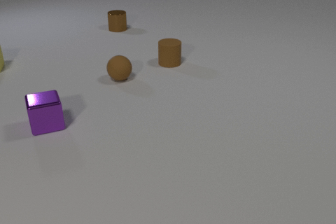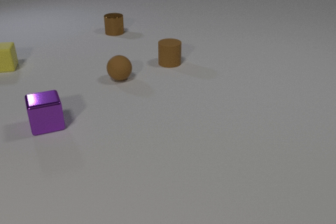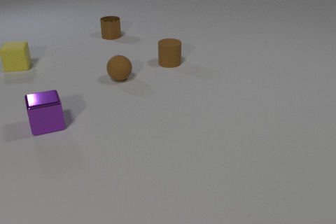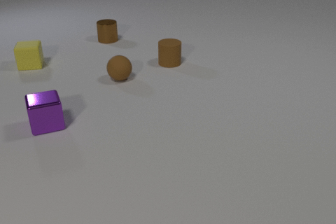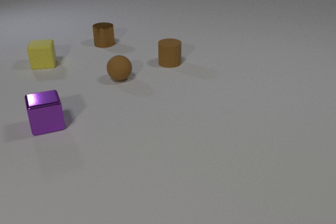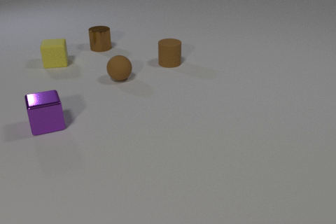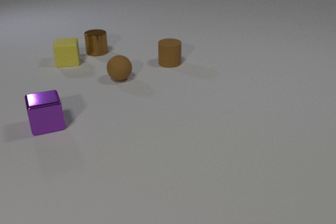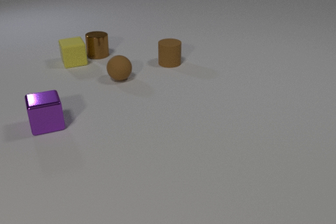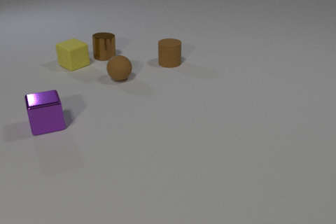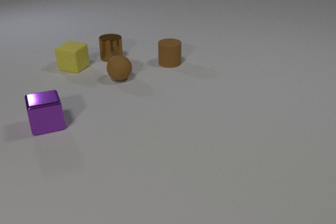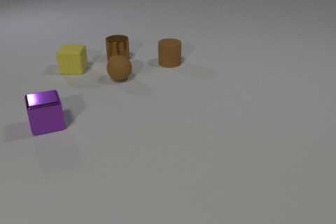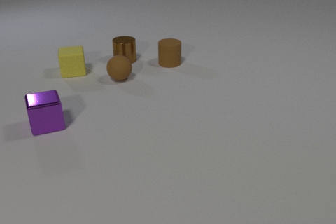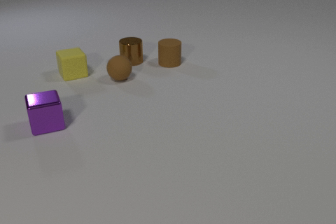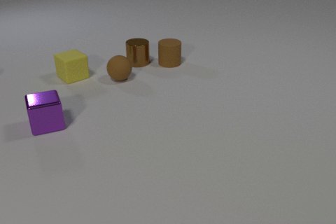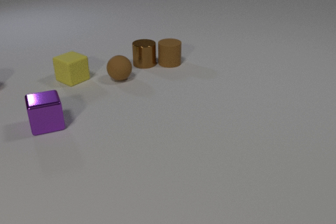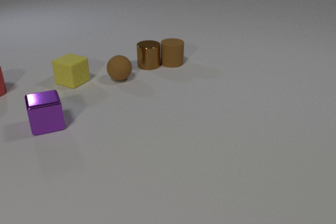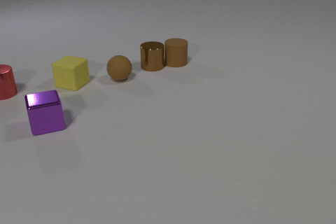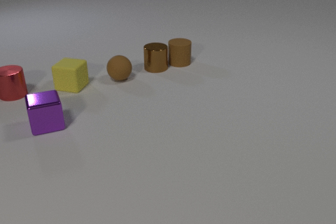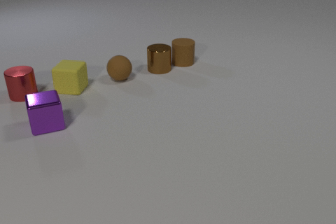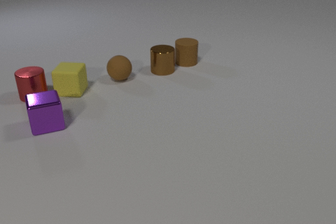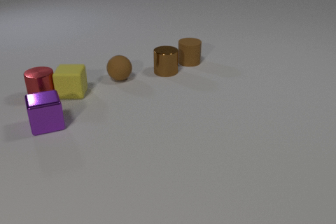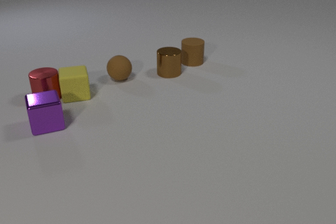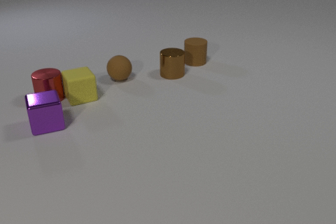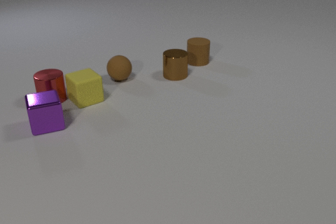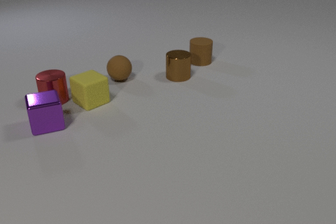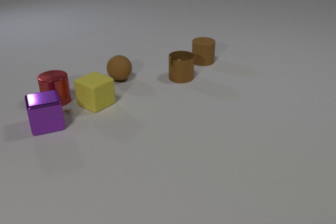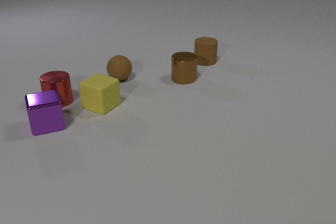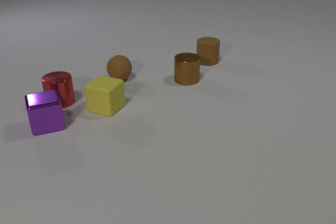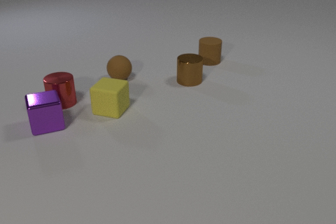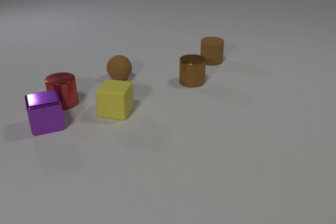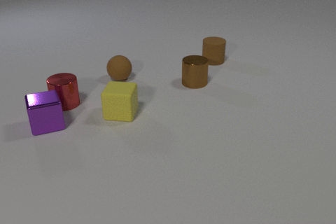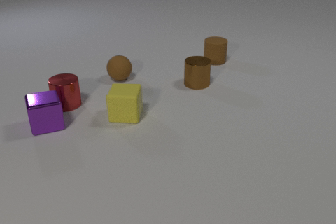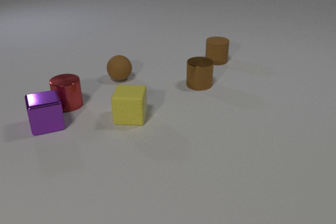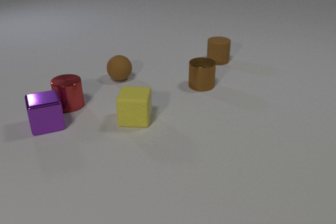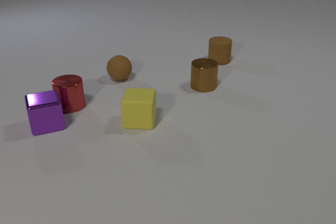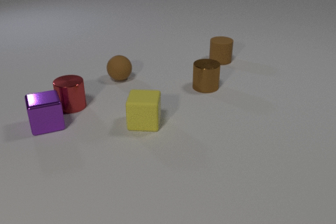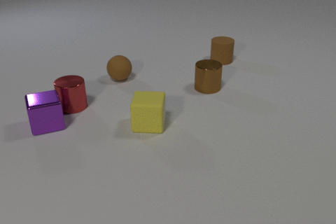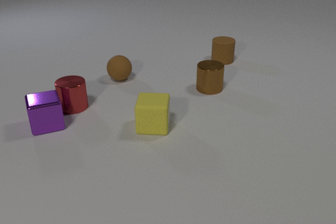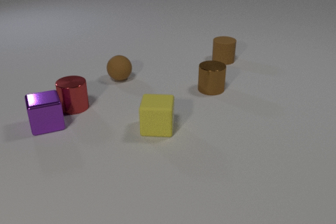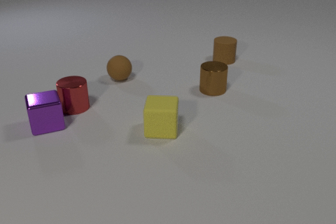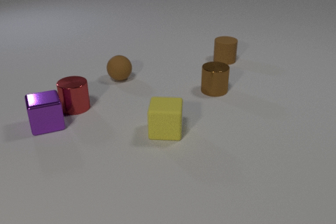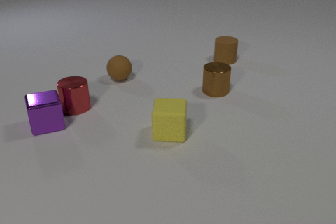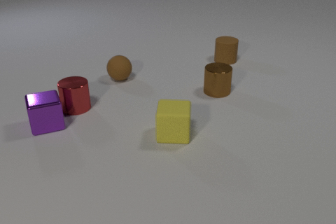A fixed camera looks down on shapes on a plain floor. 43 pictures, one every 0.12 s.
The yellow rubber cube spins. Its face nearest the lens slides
to the right.
The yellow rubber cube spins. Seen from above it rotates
counterclockwise.
0.00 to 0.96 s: The yellow rubber cube slides to the right, spins counterclockwise seen from above by about 45 degrees, its near face sliding to the right. The brown metal cylinder slides toward the camera. The yellow rubber cube and the brown metal cylinder collide.
0.96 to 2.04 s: The yellow rubber cube slides toward the camera, spins counterclockwise seen from above by about 120 degrees, its near face sliding to the right. The brown metal cylinder slides to the right and toward the camera. The brown rubber cylinder slides to the right. The red metal cylinder comes in at the left edge, slides to the right and toward the camera. The brown metal cylinder and the brown rubber cylinder collide.
2.04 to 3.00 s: The yellow rubber cube slides toward the camera and to the right, spins so that its near face slides to the right, counterclockwise seen from above. The brown metal cylinder slides to the right and toward the camera. The brown rubber cylinder slides to the right. The red metal cylinder slides to the right and toward the camera. The yellow rubber cube and the red metal cylinder collide.
3.00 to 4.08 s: The yellow rubber cube slides to the right and toward the camera, spins counterclockwise seen from above by about 30 degrees, its near face sliding to the right. The brown metal cylinder slides to the right and toward the camera. The brown rubber cylinder slides to the right. The red metal cylinder slides toward the camera and to the right.
4.08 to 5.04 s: The yellow rubber cube slides to the right and toward the camera. The brown metal cylinder slides to the right and toward the camera. The brown rubber cylinder slides to the right. The red metal cylinder moves, and ends about where it began.
How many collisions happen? 3.
How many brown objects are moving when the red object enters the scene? 2.
What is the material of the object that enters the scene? metal.
